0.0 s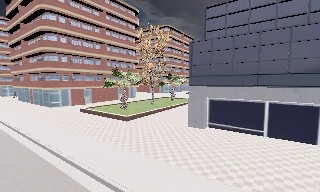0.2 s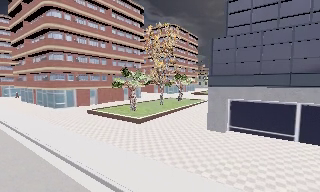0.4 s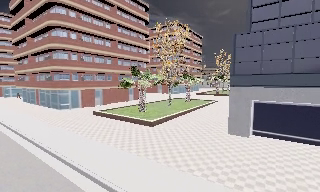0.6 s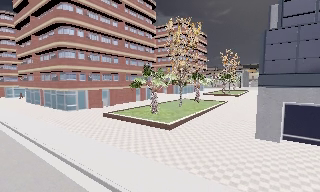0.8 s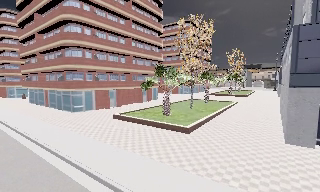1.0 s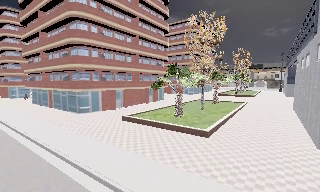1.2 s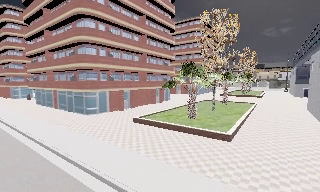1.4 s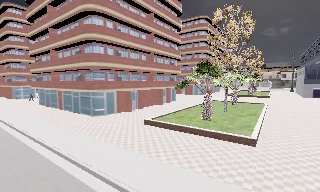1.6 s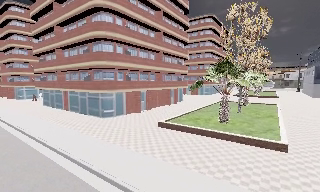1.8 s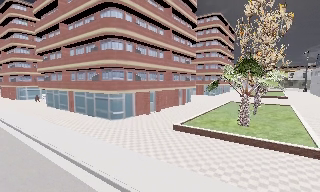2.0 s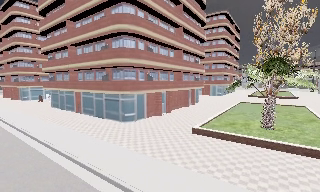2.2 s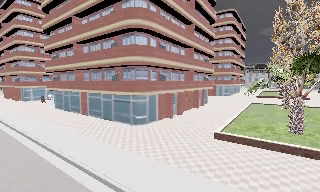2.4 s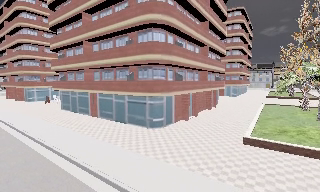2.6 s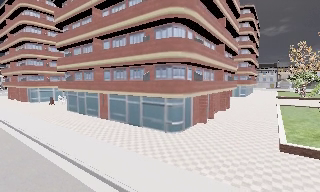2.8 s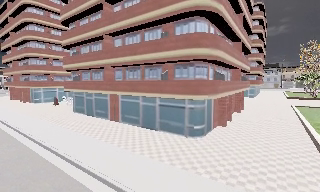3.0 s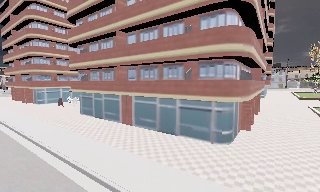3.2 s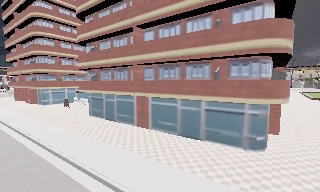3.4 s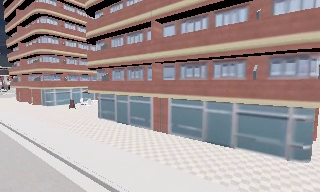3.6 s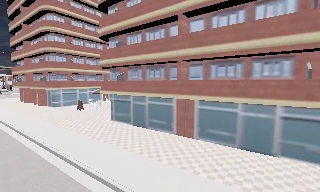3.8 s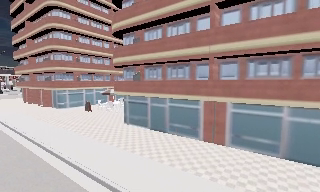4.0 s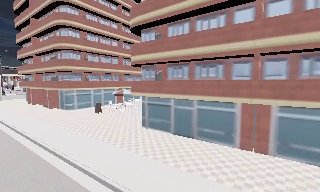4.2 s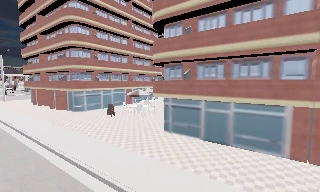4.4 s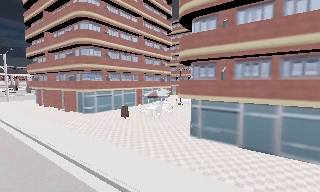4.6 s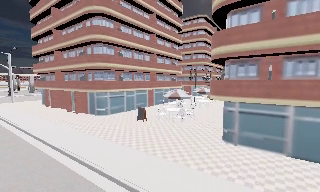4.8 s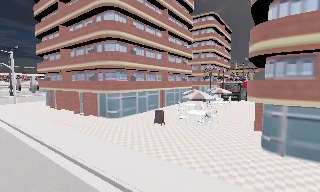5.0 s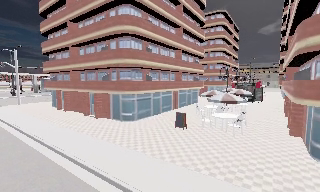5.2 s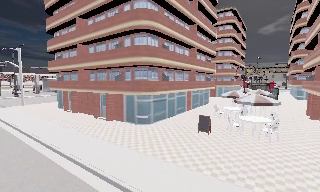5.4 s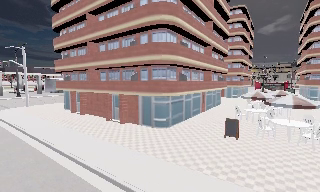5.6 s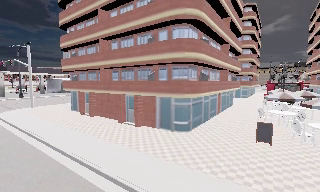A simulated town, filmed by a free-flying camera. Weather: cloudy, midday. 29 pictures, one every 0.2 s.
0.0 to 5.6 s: The camera travels to its left and forward, about 45 m, so close, fixed things drift to the right.
The film runs forward here.
